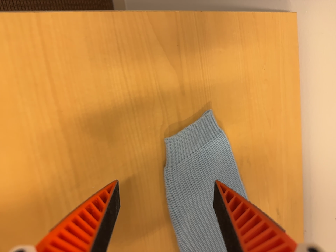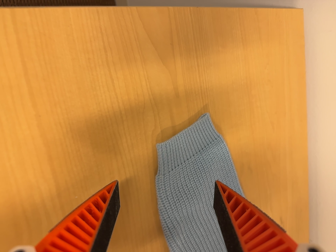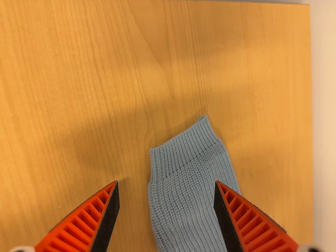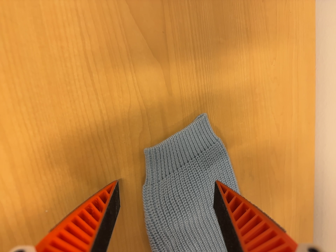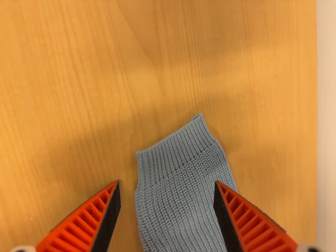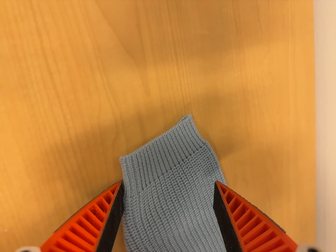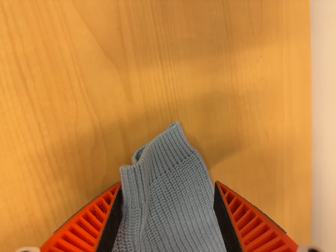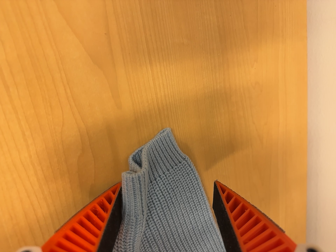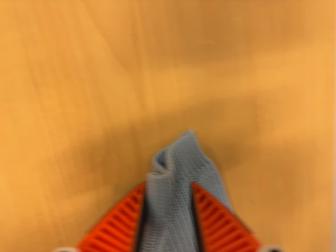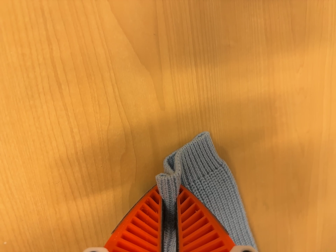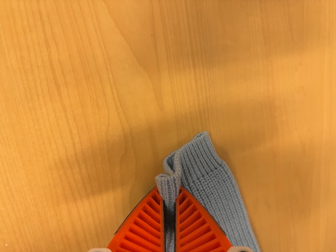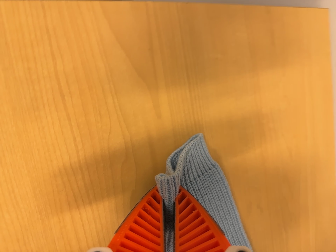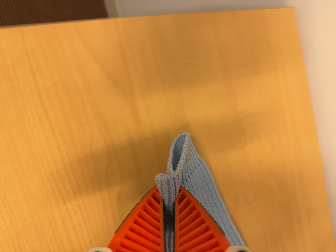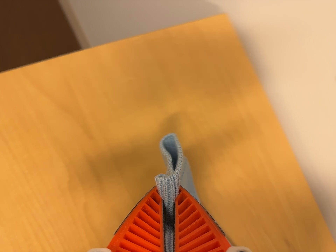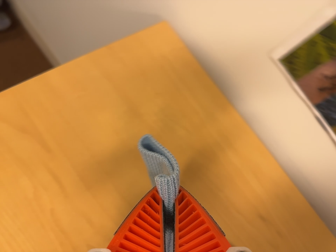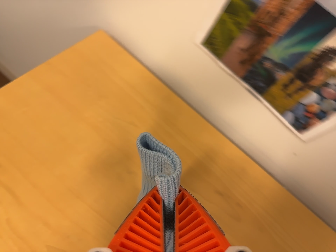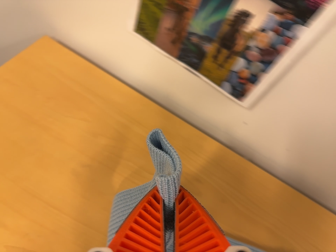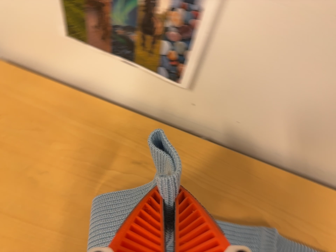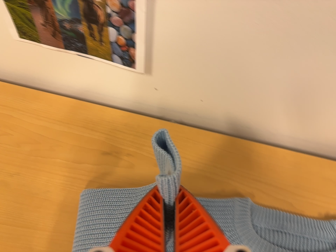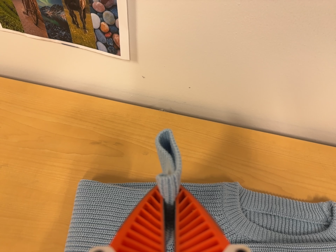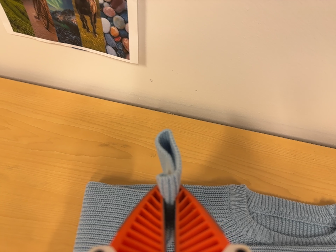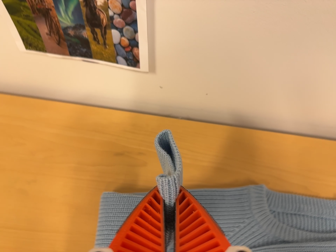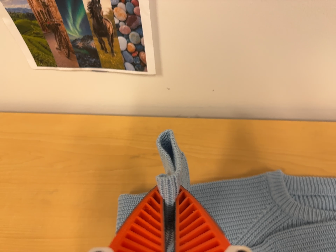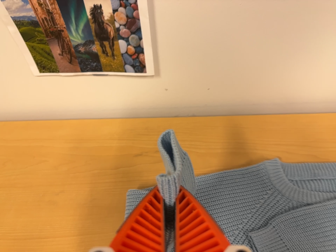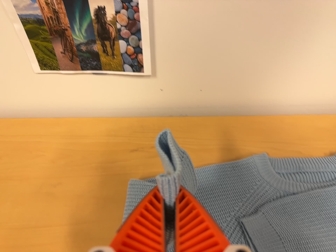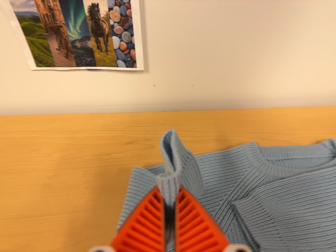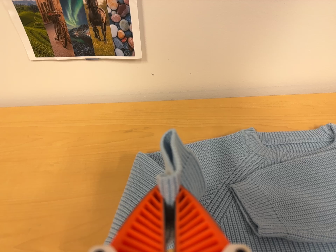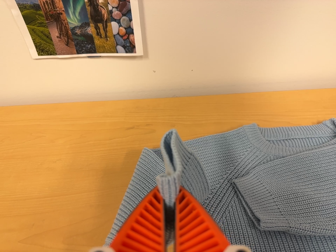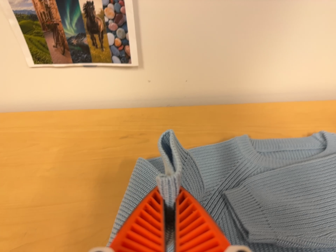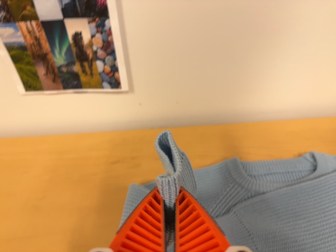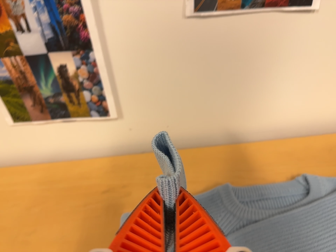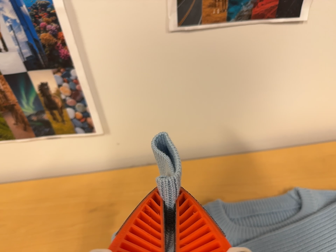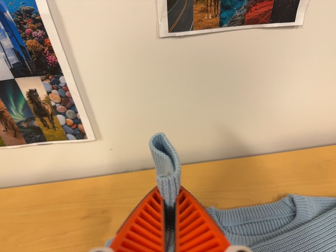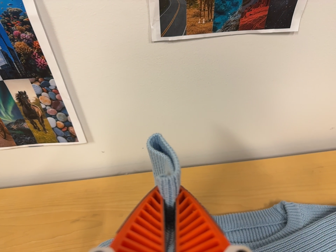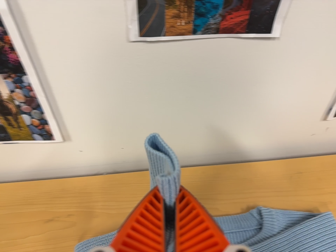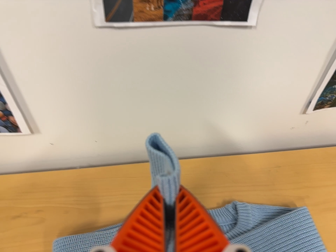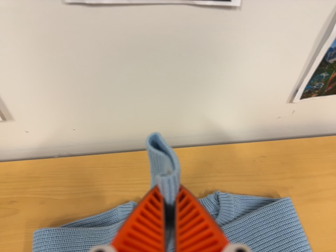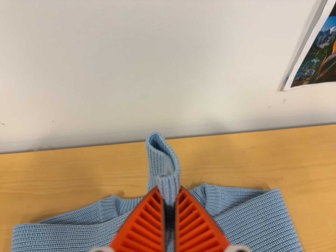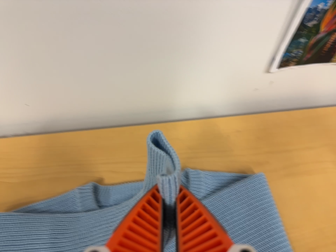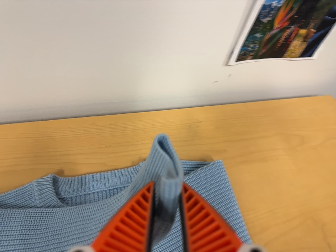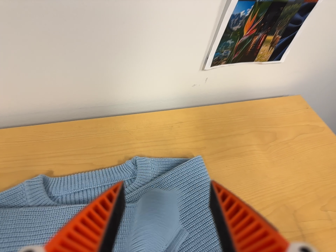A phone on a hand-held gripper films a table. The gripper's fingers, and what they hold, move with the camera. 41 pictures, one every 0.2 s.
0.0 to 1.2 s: The camera travels forward and to its right, about 12 cm, so what stands in front looms larger.
1.2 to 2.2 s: The camera shifts only a little, or ends up much as it began.
2.2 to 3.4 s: The camera travels to its right, about 40 cm, so close, fixed things drift to the left. Its aim tips toward the top of its view by about 15 degrees. It rolls about its line of sight by about 60 degrees, and the scene rotates counterclockwise.
3.4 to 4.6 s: The camera travels toward the bottom of its view and backward, about 10 cm. It rolls about its line of sight by about 20 degrees, and the scene rotates counterclockwise.
4.6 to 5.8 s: The camera travels backward and toward the bottom of its view, about 7 cm, so what stands in front gets smaller.
5.8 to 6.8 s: The camera travels toward the top of its view and to its right, about 14 cm, so close, fixed things drift downward.
6.8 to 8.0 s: The camera pans to its right by about 20 degrees. It travels to its right and forward, about 12 cm, so close, fixed things drift to the left. Its aim tips toward the bottom of its view by about 10 degrees, and the scene shifts upward.
The film runs forward here.
